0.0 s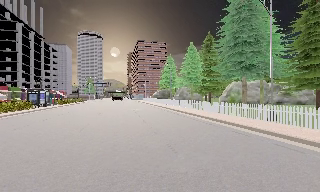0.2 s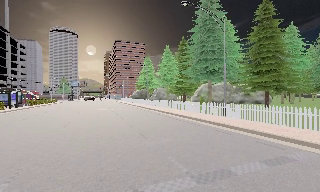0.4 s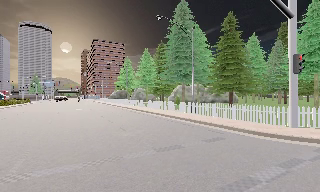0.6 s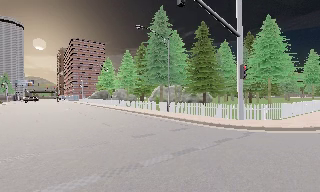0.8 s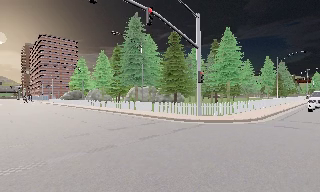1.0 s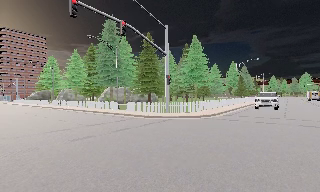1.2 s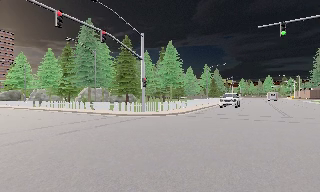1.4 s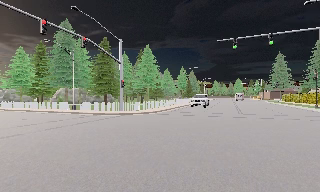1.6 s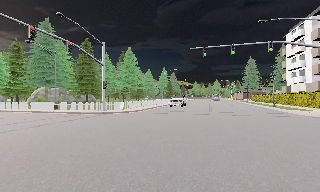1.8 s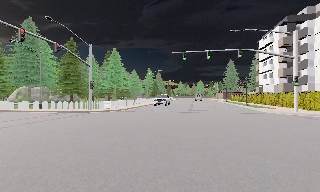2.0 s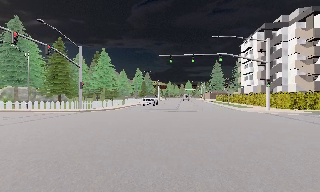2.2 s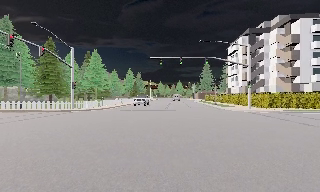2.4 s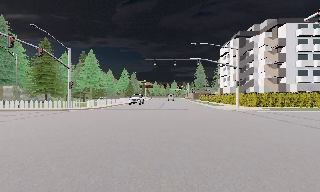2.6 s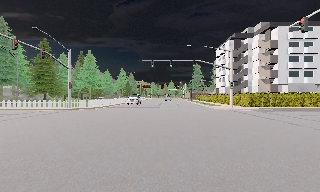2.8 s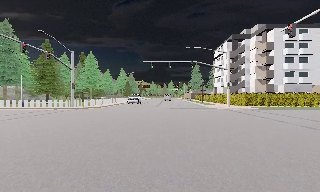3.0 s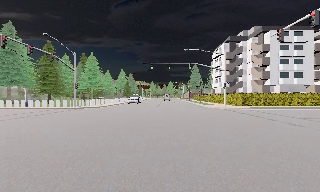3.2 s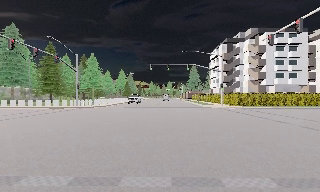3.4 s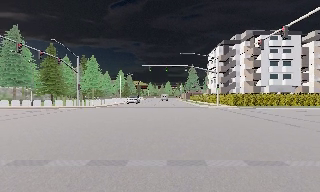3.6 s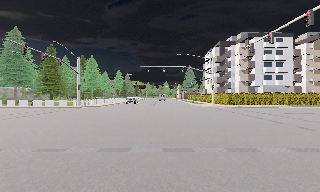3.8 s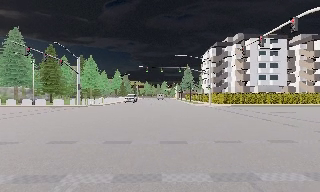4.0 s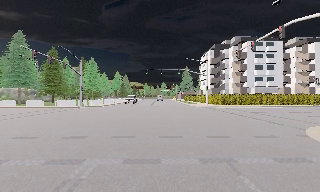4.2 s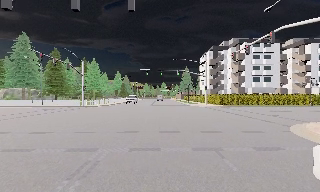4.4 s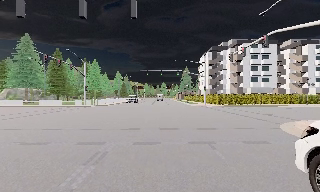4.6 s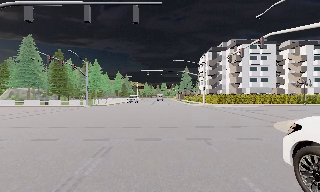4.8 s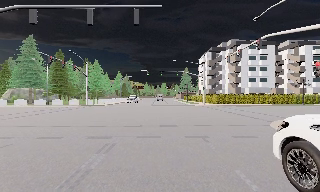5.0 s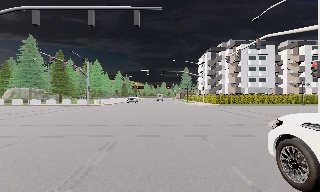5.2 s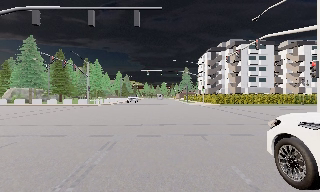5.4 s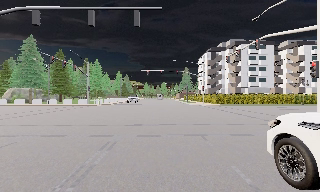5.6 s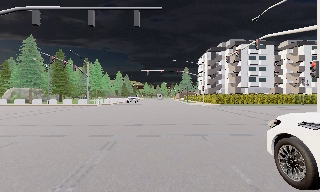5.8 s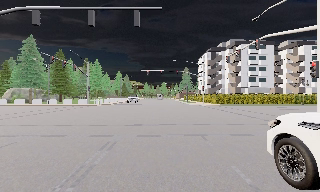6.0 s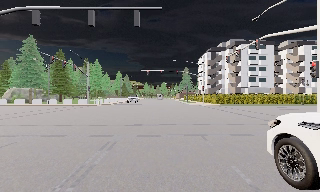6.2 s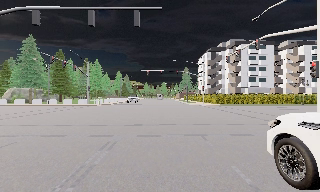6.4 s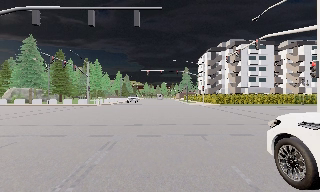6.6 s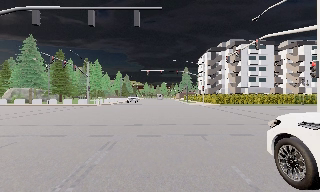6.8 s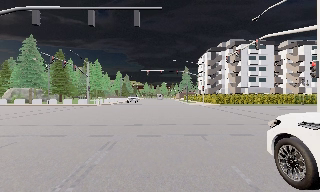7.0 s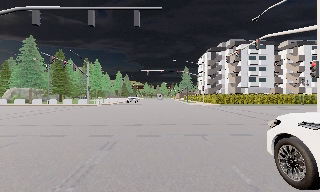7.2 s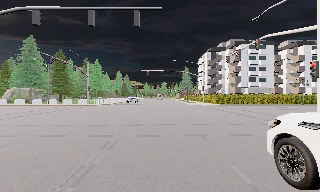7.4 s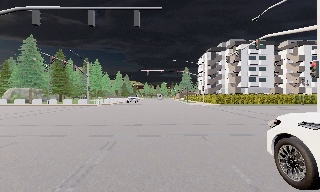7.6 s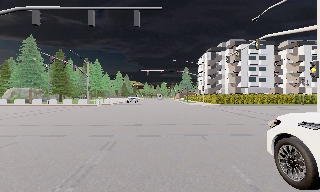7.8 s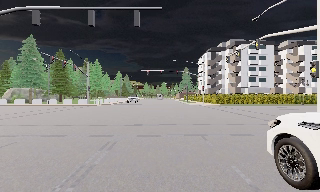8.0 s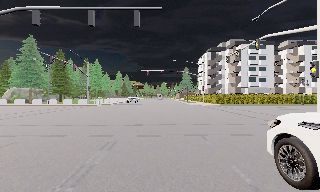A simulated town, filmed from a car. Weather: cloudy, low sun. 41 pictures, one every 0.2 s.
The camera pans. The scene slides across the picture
to the left.
The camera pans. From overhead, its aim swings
clockwise.
0.0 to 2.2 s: The scene slides to the left, as the camera pans about 70 degrees to its right. It travels backward, about 18 m.
2.2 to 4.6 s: The camera travels backward, about 10 m, so what stands in front gets smaller.
4.6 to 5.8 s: The camera travels backward, about 0.5 m, so what stands in front gets smaller. It loses speed.
5.8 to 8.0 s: The camera keeps its place and its aim.
The film runs backward here.
